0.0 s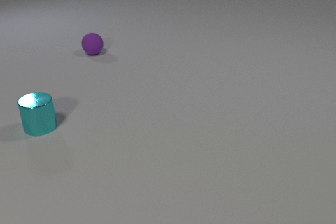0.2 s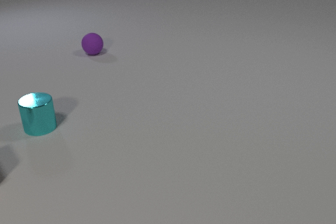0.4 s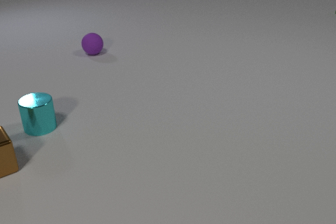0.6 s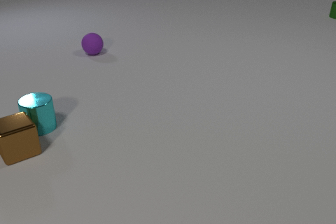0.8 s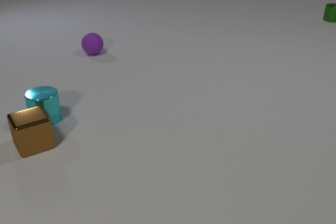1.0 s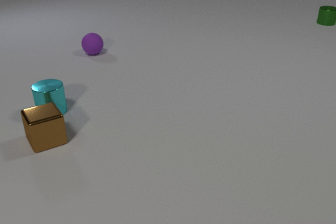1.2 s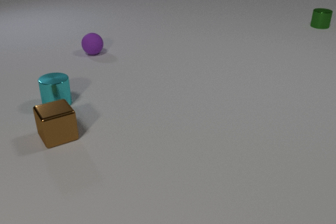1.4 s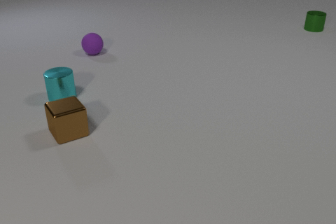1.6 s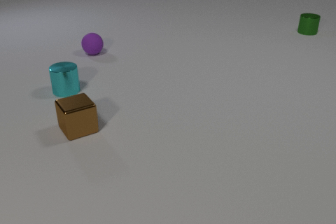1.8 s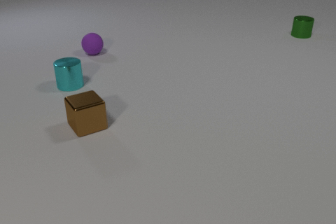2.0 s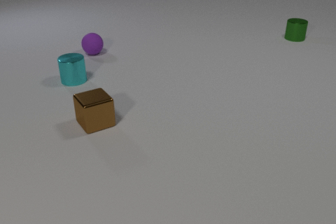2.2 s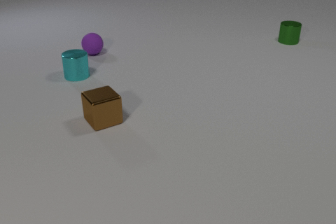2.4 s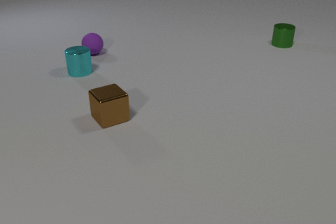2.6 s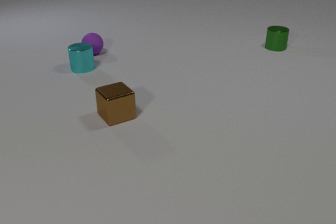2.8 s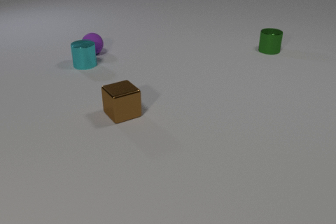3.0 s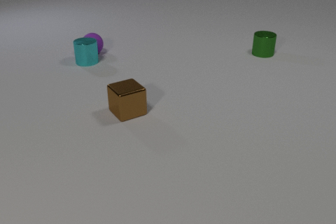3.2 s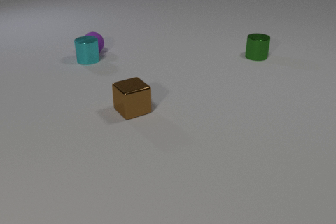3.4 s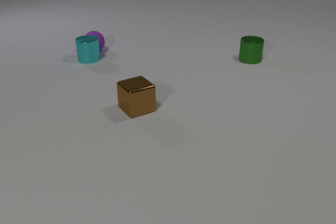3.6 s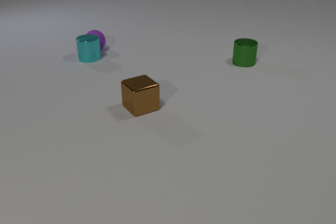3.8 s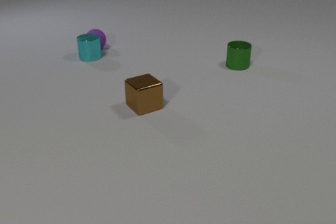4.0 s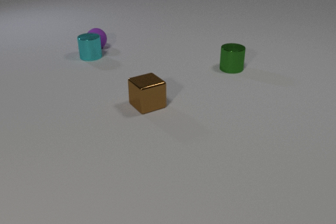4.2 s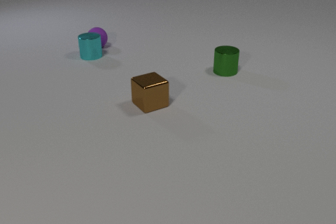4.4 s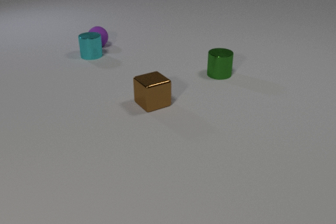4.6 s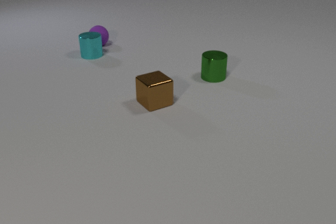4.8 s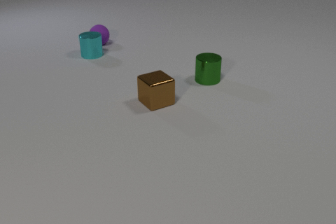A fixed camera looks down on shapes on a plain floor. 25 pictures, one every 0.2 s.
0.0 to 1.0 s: The brown metal cube comes in at the left edge, slides to the right and away from the camera. The cyan metal cylinder slides away from the camera and to the right. The green metal cylinder comes in at the right edge, slides toward the camera and to the left. The brown metal cube and the cyan metal cylinder collide.
1.0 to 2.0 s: The brown metal cube slides to the right and away from the camera. The cyan metal cylinder slides away from the camera. The green metal cylinder slides toward the camera and to the left.
2.0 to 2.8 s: The brown metal cube slides to the right and away from the camera. The cyan metal cylinder slides away from the camera. The green metal cylinder slides toward the camera and to the left.
2.8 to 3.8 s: The brown metal cube slides to the right and away from the camera. The cyan metal cylinder slides away from the camera. The purple rubber sphere rolls away from the camera. The green metal cylinder slides toward the camera and to the left. The cyan metal cylinder and the purple rubber sphere collide.
3.8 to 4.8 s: The brown metal cube slides to the right and away from the camera. The cyan metal cylinder slides away from the camera. The purple rubber sphere rolls away from the camera. The green metal cylinder slides toward the camera and to the left.
How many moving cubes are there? 1.
What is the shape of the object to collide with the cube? cylinder.
What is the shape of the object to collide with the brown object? cylinder.
